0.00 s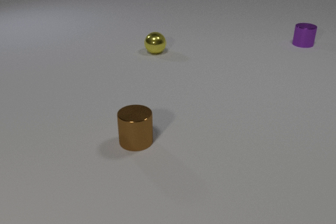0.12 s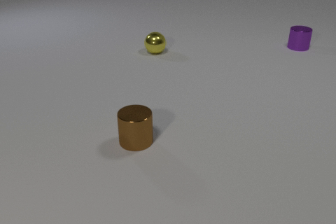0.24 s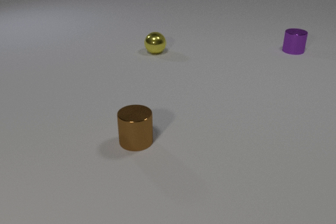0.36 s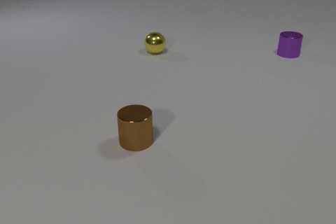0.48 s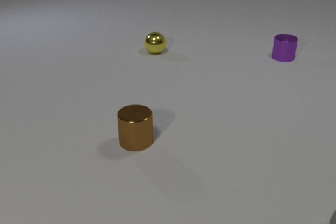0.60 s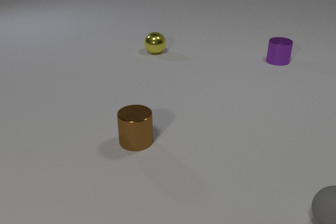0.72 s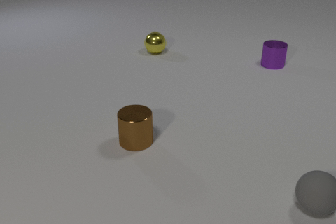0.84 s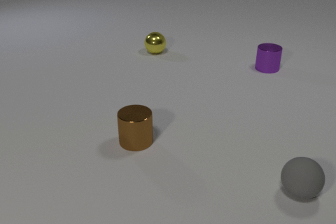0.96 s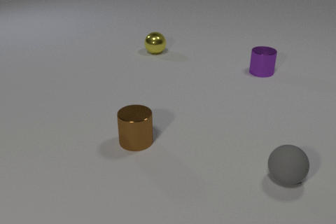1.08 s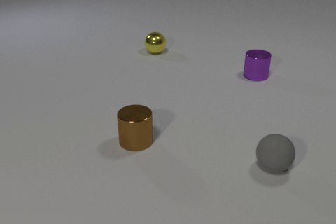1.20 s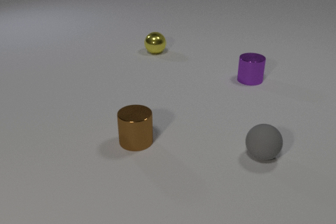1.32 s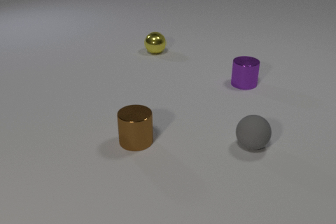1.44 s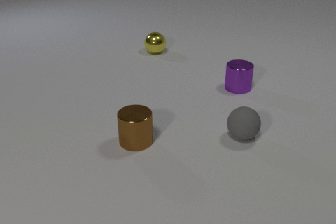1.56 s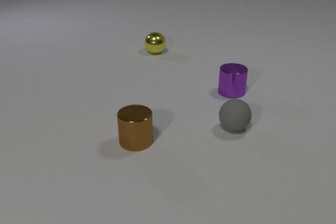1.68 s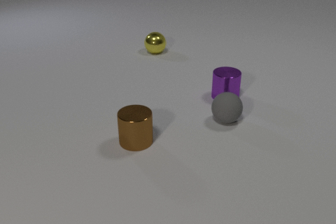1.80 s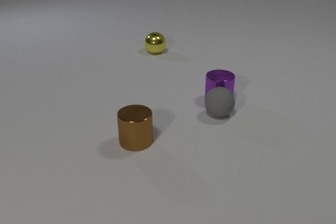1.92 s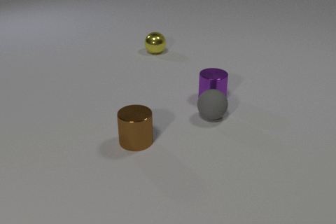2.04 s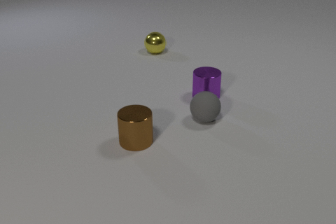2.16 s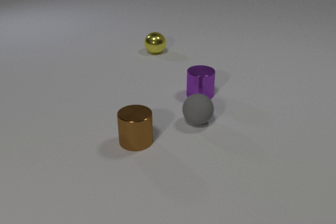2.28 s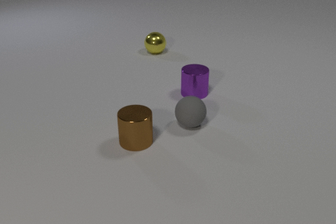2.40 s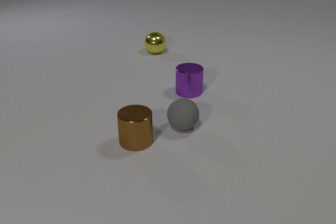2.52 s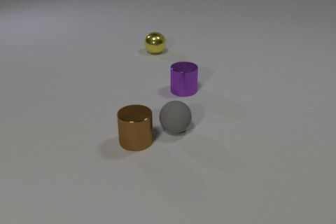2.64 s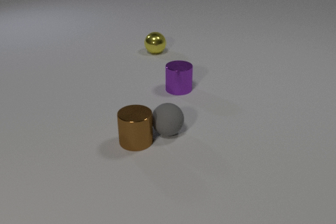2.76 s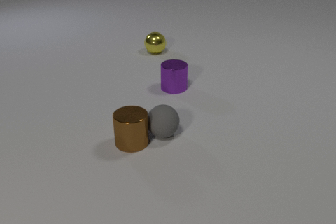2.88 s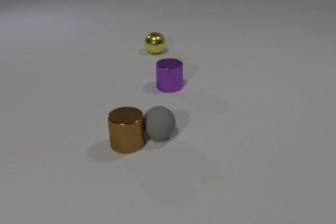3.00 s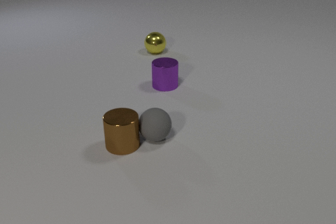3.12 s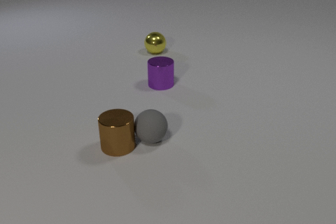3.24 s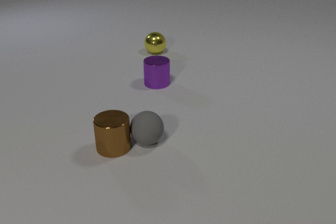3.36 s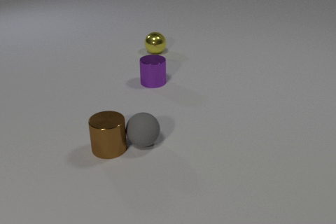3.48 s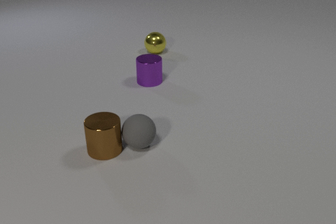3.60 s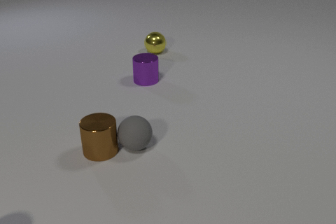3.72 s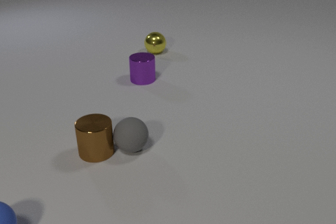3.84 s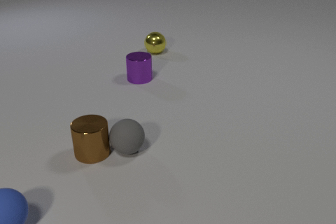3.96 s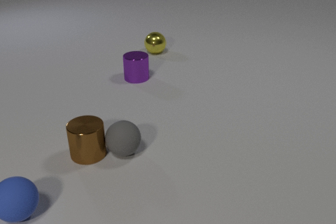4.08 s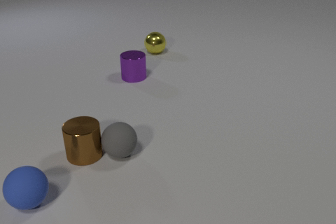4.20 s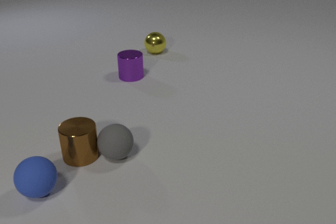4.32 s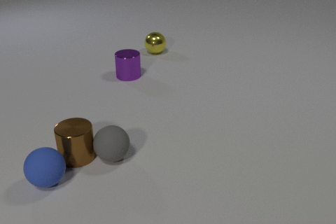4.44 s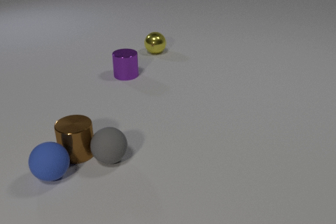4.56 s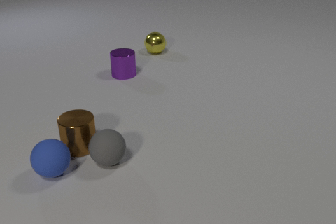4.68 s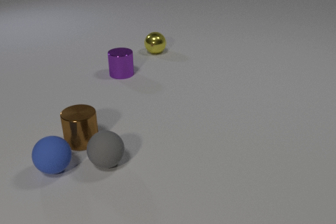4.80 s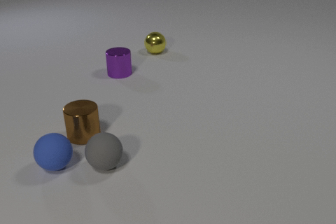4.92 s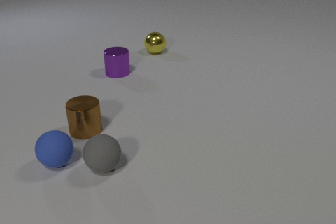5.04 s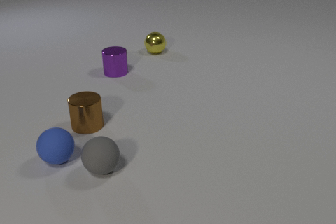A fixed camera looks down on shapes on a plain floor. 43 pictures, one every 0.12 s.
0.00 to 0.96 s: The gray rubber sphere comes in at the right edge, rolls away from the camera and to the left. The purple metal cylinder slides toward the camera and to the left.
0.96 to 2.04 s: The gray rubber sphere rolls away from the camera and to the left. The purple metal cylinder slides toward the camera and to the left. The gray rubber sphere and the purple metal cylinder collide.
2.04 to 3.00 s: The gray rubber sphere rolls to the left and toward the camera. The purple metal cylinder slides to the left and away from the camera. The brown metal cylinder slides to the left. The gray rubber sphere and the brown metal cylinder collide.
3.00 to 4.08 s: The gray rubber sphere rolls to the left and toward the camera. The purple metal cylinder slides to the left and away from the camera. The brown metal cylinder slides to the left. The blue rubber sphere comes in at the bottom edge, rolls away from the camera and to the right.
4.08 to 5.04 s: The gray rubber sphere rolls toward the camera and to the left. The purple metal cylinder slides to the left and away from the camera. The brown metal cylinder slides away from the camera. The blue rubber sphere rolls away from the camera and to the right. The brown metal cylinder and the blue rubber sphere collide.
What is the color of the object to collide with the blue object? brown.
What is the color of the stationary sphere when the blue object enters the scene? yellow.
Are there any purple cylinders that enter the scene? no.
